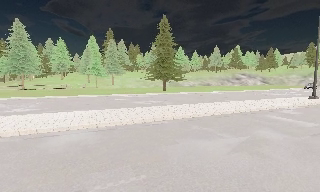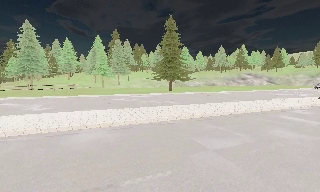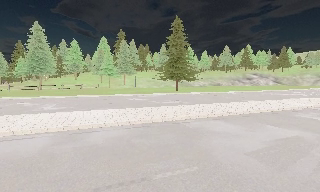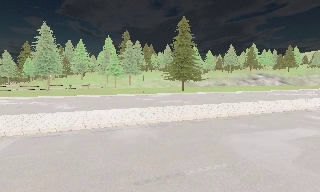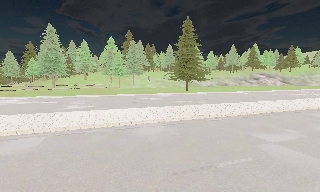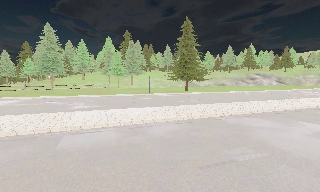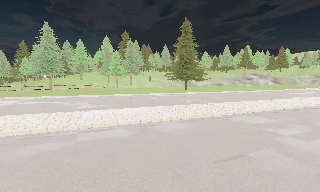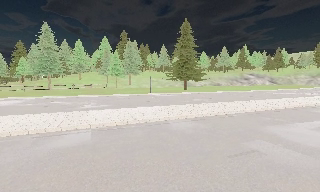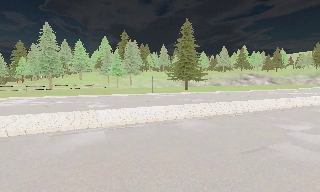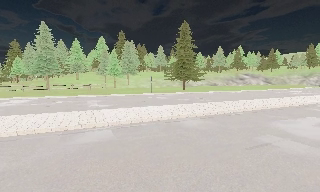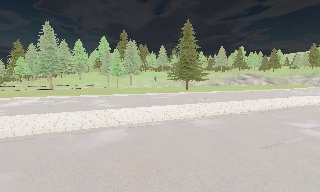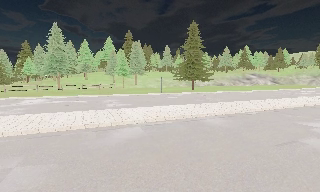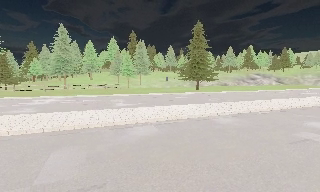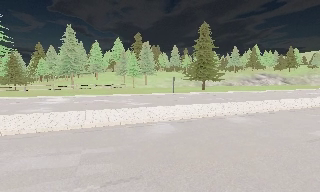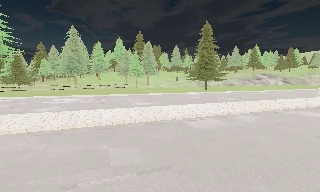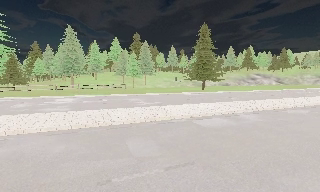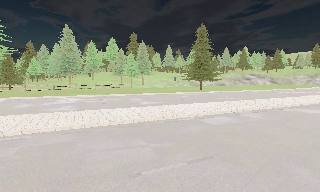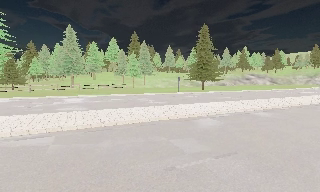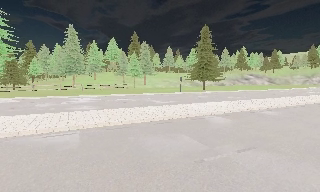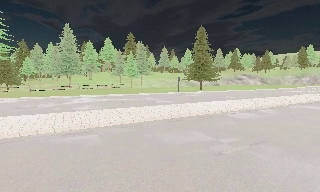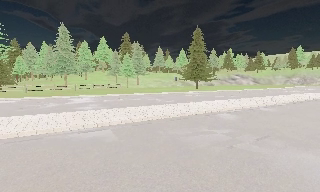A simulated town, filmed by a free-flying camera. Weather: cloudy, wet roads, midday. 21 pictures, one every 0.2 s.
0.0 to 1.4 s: The camera travels to its left, about 4 m, so close, fixed things drift to the right.
1.4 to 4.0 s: The camera travels to its left and backward, about 8 m, so close, fixed things drift to the right. It gains speed.
The film runs backward here.
